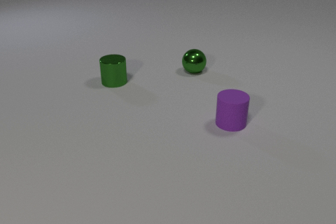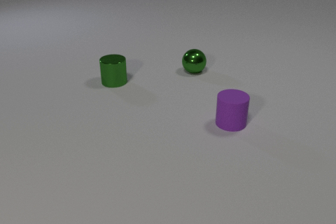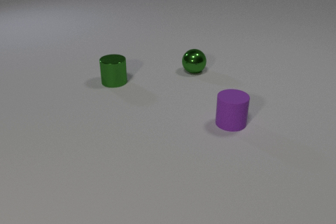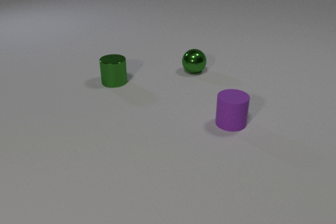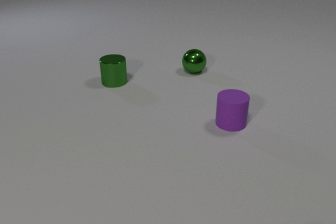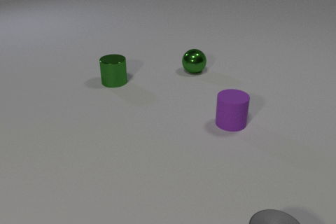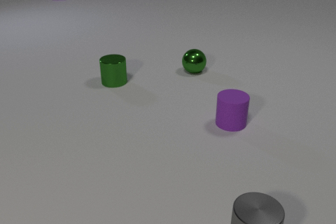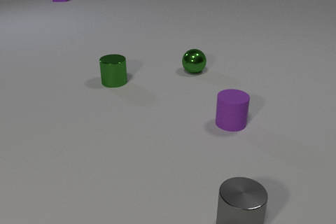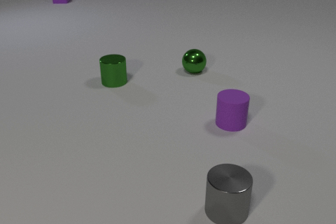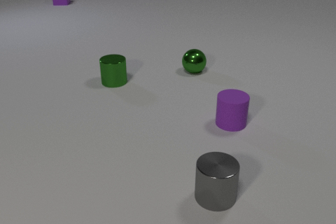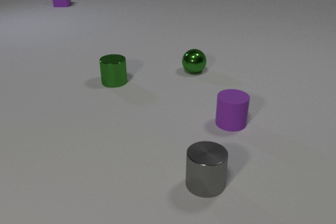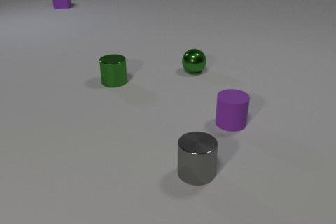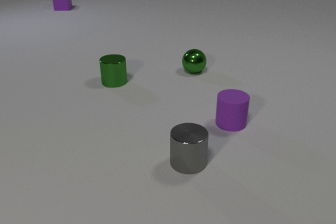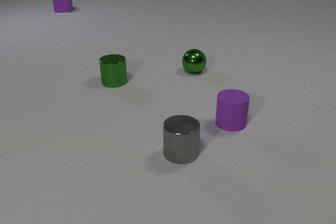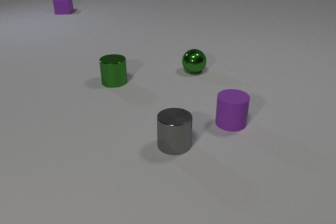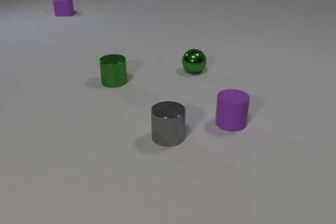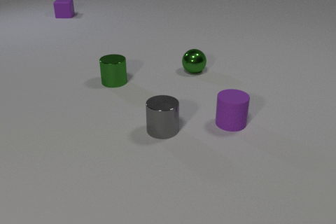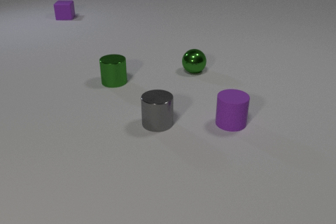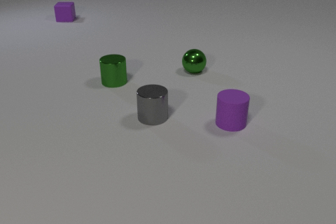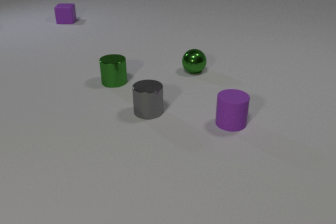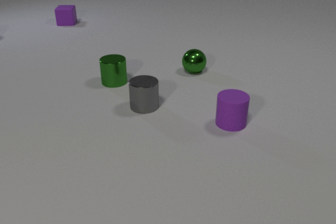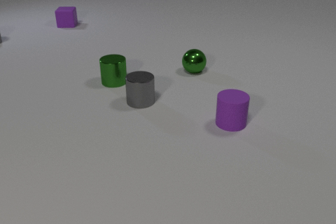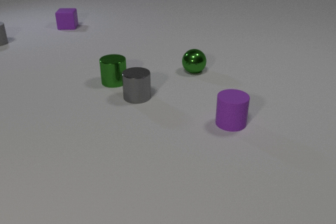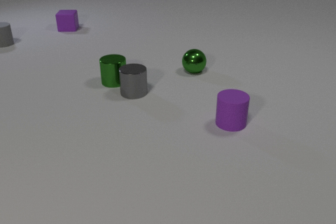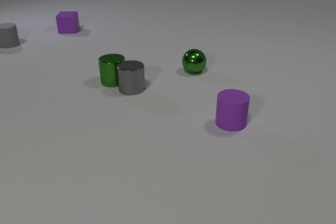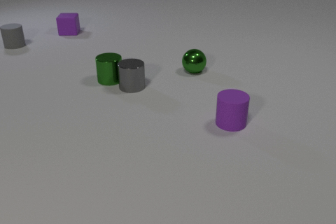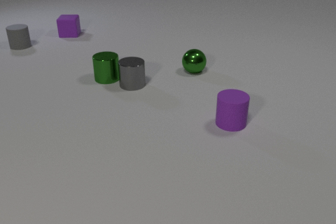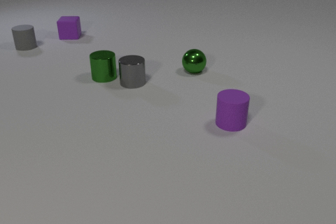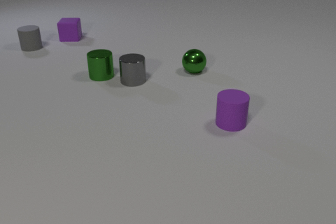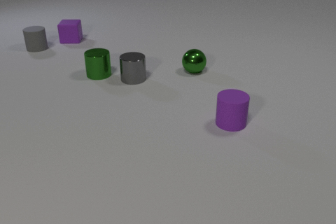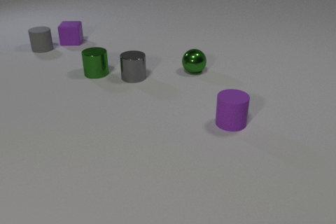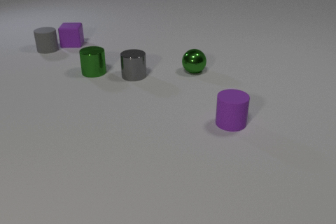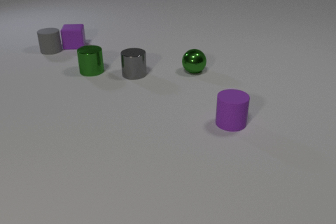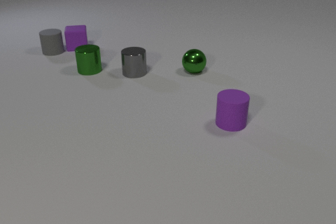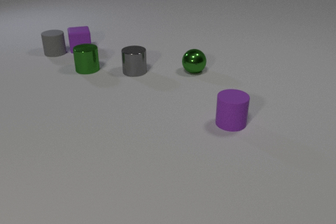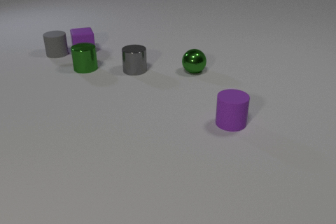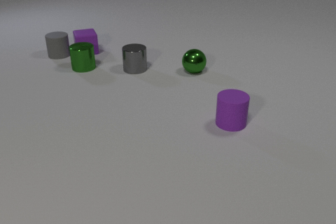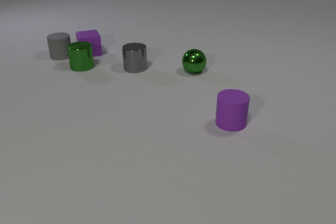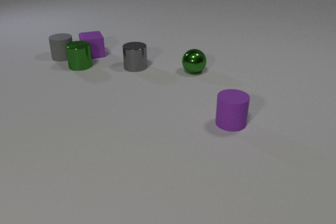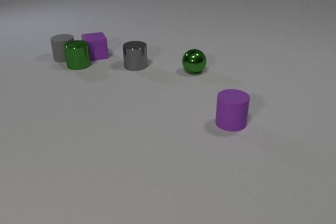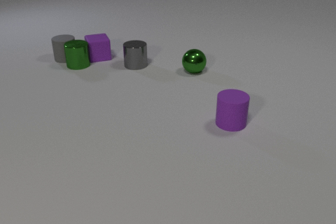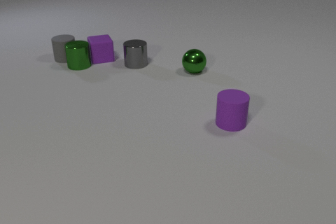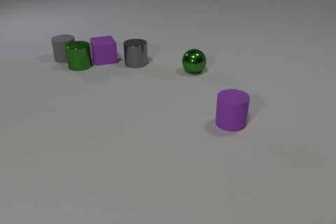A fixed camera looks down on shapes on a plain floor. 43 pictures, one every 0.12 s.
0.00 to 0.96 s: The gray metal cylinder comes in at the bottom edge, slides away from the camera and to the left. The purple rubber cube comes in at the top edge, slides toward the camera.
0.96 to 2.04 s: The gray metal cylinder slides away from the camera and to the left. The purple rubber cube slides toward the camera.
2.04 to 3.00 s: The gray metal cylinder slides away from the camera. The gray rubber cylinder comes in at the left edge, slides to the right and toward the camera. The purple rubber cube slides toward the camera. The gray metal cylinder and the green metal cylinder collide.
3.00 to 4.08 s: The gray metal cylinder slides away from the camera. The green metal cylinder slides away from the camera and to the left. The gray rubber cylinder slides to the right and toward the camera. The purple rubber cube slides toward the camera. The gray rubber cylinder and the purple rubber cube collide.
4.08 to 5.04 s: The gray metal cylinder slides away from the camera. The green metal cylinder slides away from the camera and to the left. The gray rubber cylinder slides toward the camera and to the right. The purple rubber cube slides toward the camera and to the right. The green metal cylinder and the purple rubber cube collide. The green metal cylinder and the gray rubber cylinder collide.
How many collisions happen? 4.
What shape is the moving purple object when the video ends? cube.
How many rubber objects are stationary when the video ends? 2.
